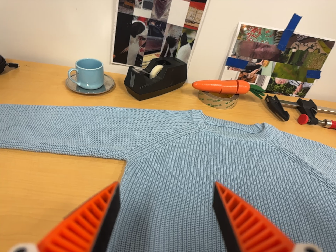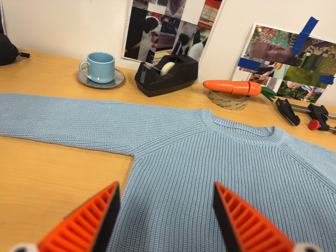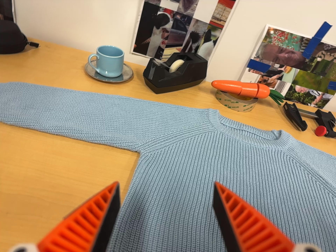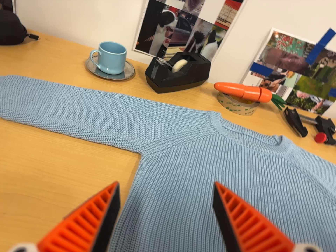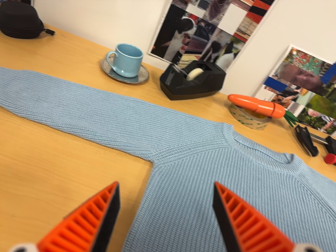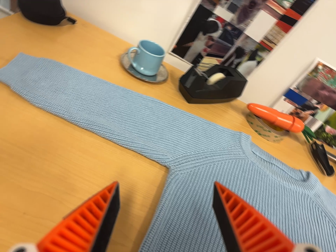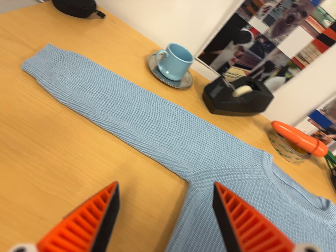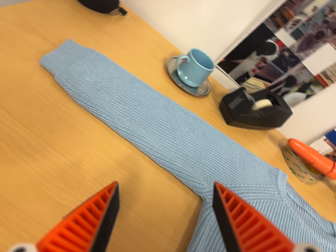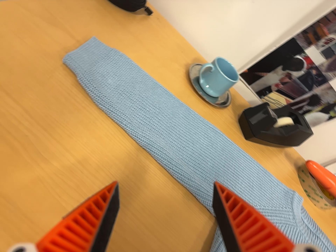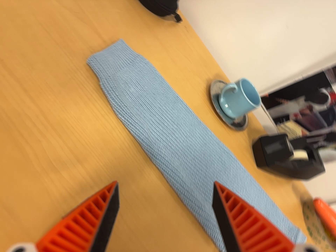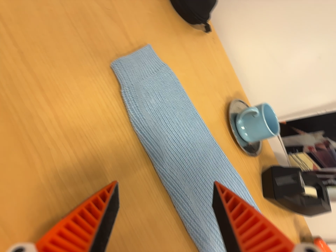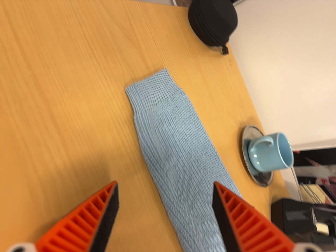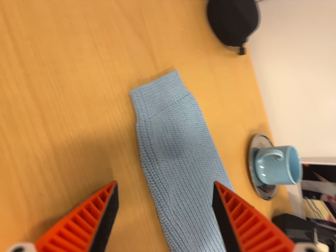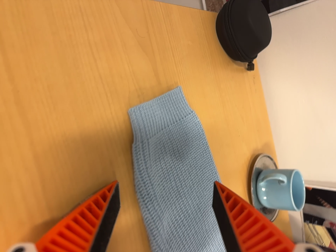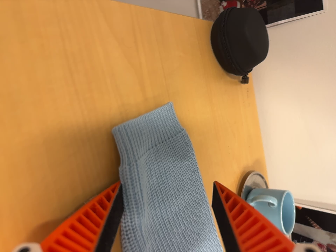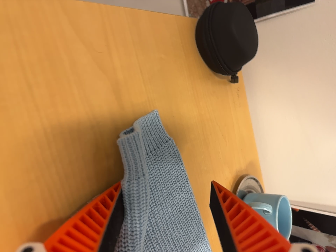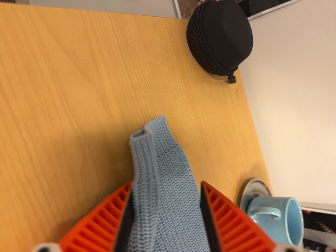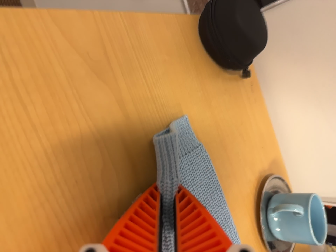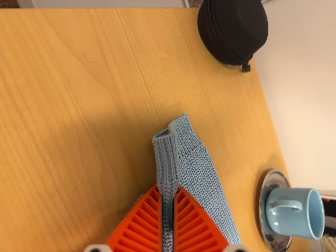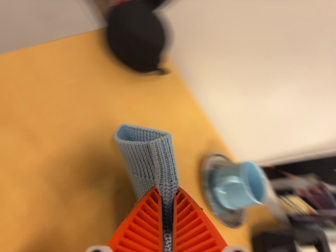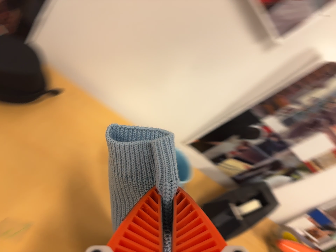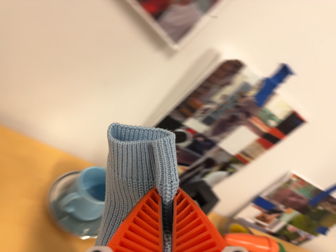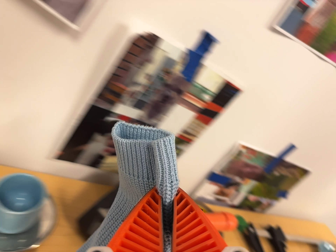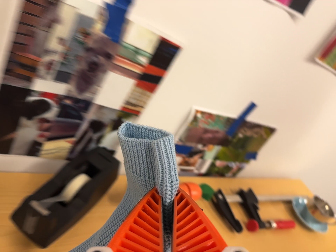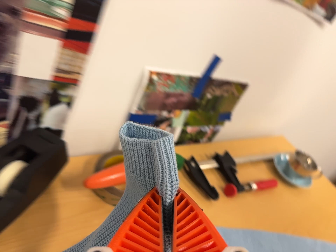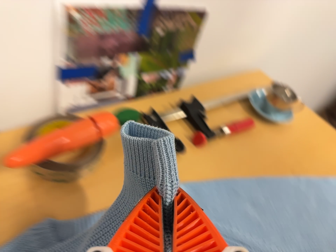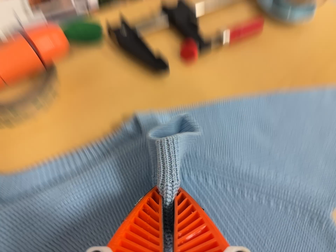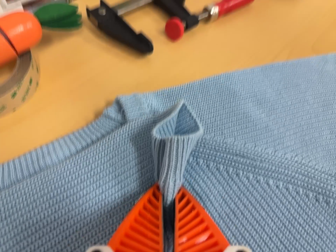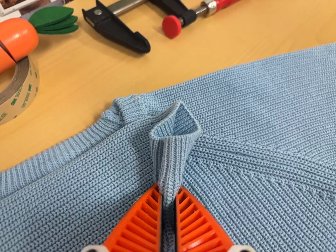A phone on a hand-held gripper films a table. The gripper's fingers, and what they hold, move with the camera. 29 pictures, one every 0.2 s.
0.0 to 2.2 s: The camera travels to its left, toward the top of its view and forward, about 32 cm, so close, fixed things drift to the right. It rolls about its line of sight by about 60 degrees, and the scene rotates clockwise.
2.2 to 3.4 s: The camera travels forward and toward the top of its view, about 14 cm, so what stands in front looms larger.
3.4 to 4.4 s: The camera pans to its right by about 25 degrees. It travels to its right, about 28 cm, so close, fixed things drift to the left. It rolls about its line of sight by about 55 degrees, and the scene rotates counterclockwise.
4.4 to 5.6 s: The camera travels forward and to its right, about 40 cm. Its aim tips toward the bottom of its view by about 40 degrees, and the scene shifts upward. It rolls about its line of sight by about 40 degrees, and the scene rotates counterclockwise.
The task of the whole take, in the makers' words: left arm across.
The film runs forward here.
